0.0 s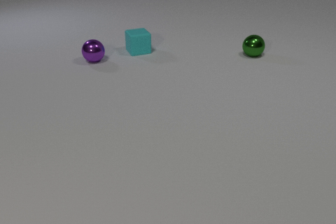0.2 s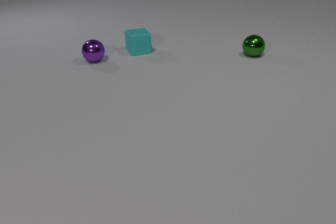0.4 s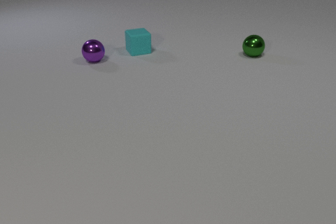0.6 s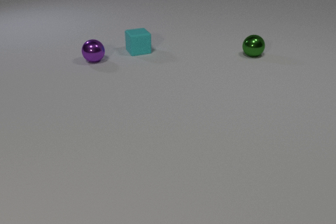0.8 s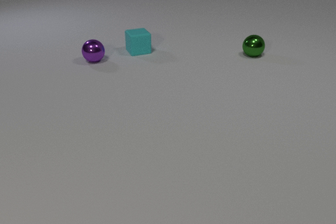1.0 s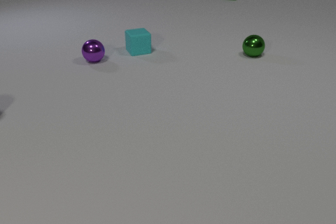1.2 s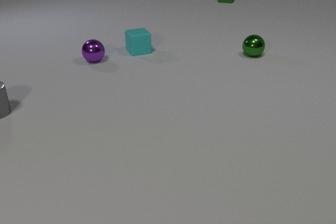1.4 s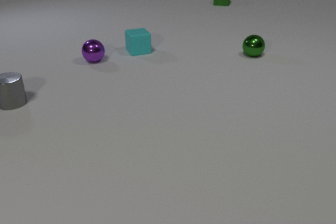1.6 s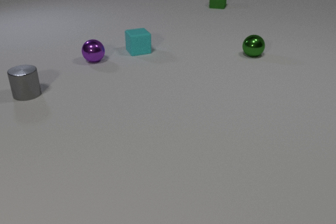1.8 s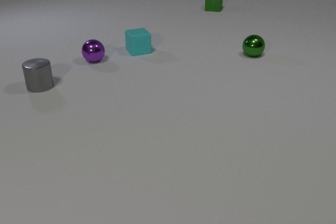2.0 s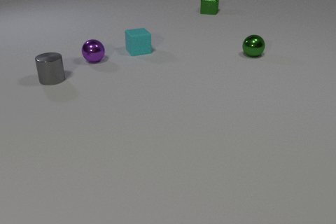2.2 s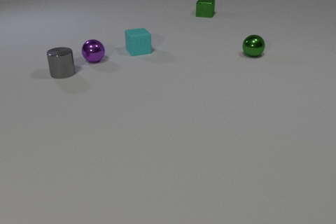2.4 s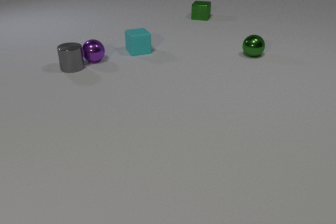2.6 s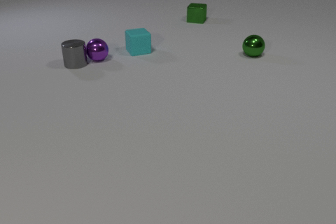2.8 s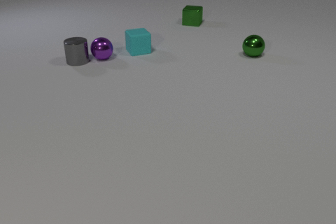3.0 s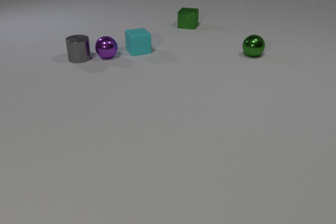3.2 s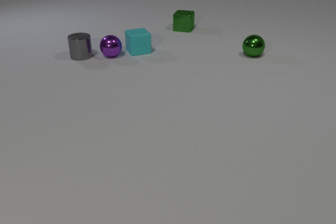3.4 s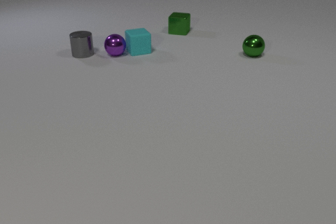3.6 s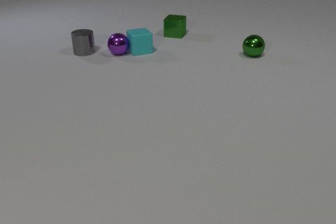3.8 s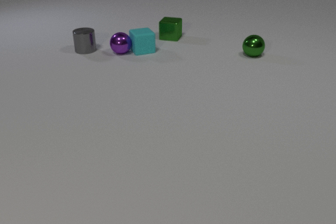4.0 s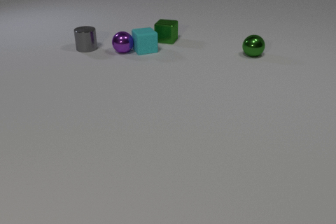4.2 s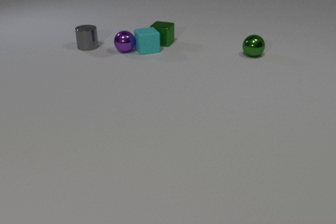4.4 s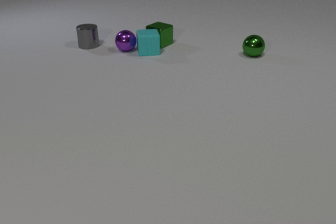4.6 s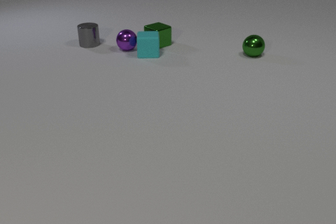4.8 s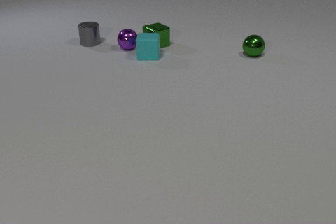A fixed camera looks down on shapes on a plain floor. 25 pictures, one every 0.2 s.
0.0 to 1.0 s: The green metal cube comes in at the top edge, slides toward the camera.
1.0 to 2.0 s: The gray metal cylinder comes in at the left edge, slides to the right and away from the camera. The green metal cube slides toward the camera.
2.0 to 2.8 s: The gray metal cylinder slides away from the camera and to the right. The purple metal sphere rolls to the right and away from the camera. The green metal cube slides toward the camera and to the left. The gray metal cylinder and the purple metal sphere collide.
2.8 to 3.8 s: The gray metal cylinder slides away from the camera. The purple metal sphere rolls to the right and away from the camera. The green metal cube slides toward the camera and to the left. The purple metal sphere and the cyan rubber cube collide.
3.8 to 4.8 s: The gray metal cylinder slides away from the camera. The purple metal sphere rolls away from the camera and to the right. The cyan rubber cube slides toward the camera, spins so that its near face slides to the left, clockwise seen from above. The green metal cube slides toward the camera and to the left, spins so that its near face slides to the left, clockwise seen from above. The cyan rubber cube and the green metal cube collide.
How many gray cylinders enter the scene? 1.
How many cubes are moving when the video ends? 2.
Are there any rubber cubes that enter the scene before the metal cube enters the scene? no.
